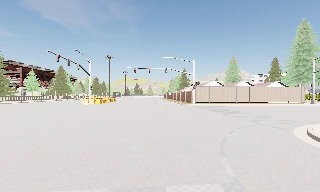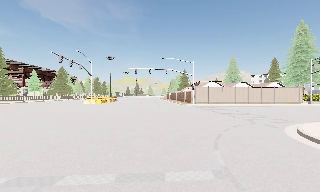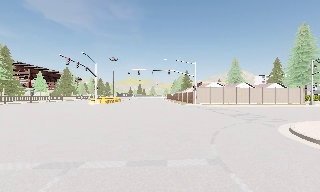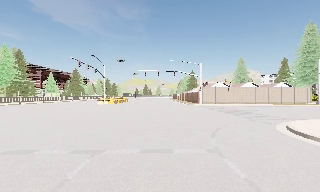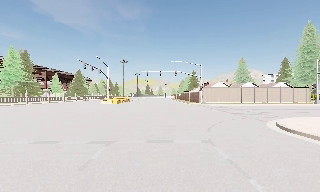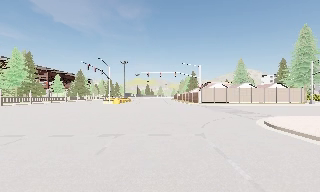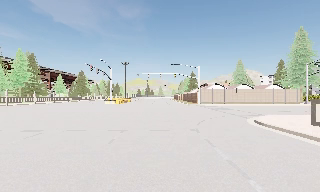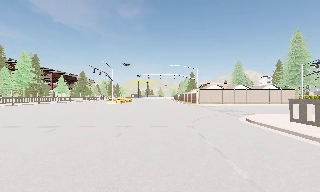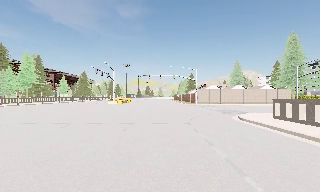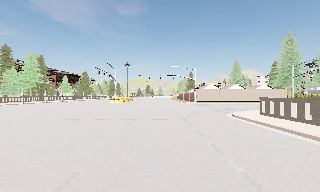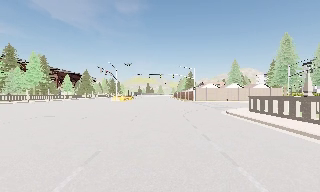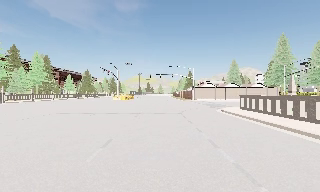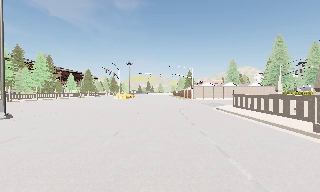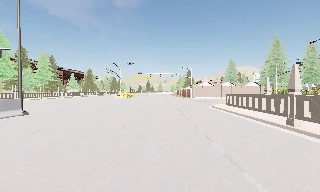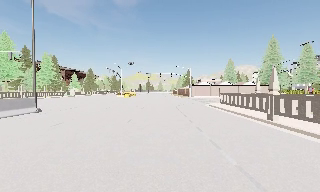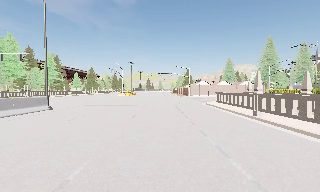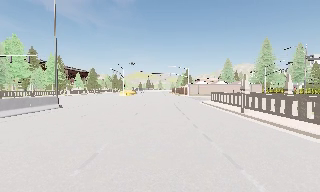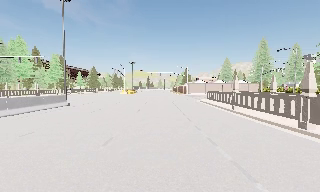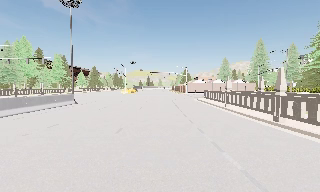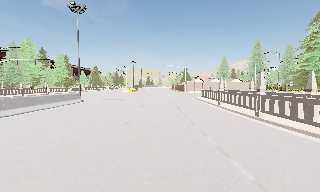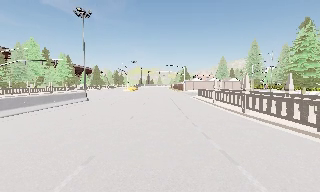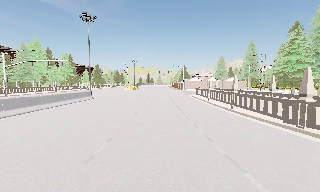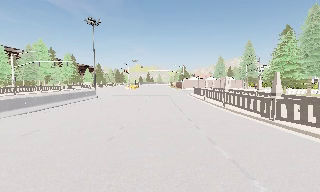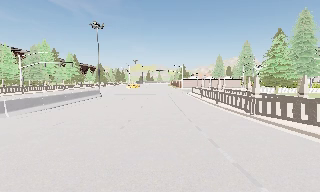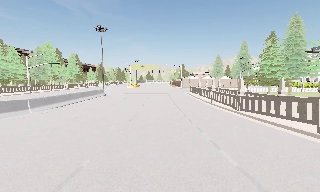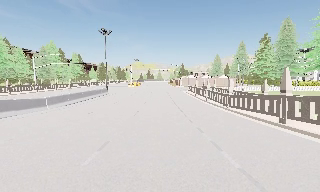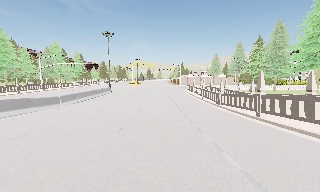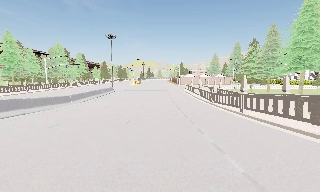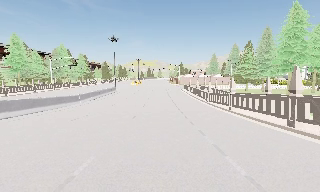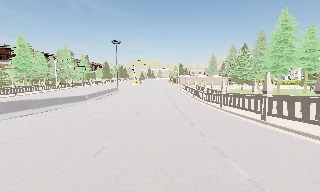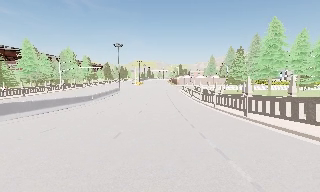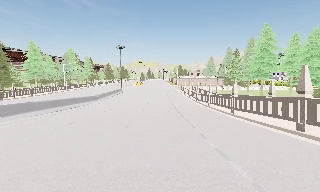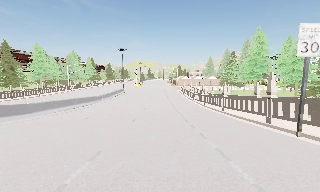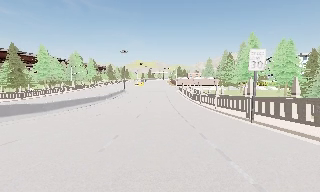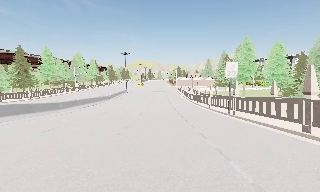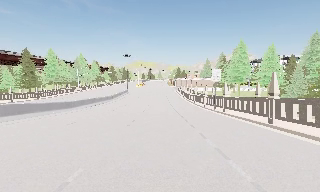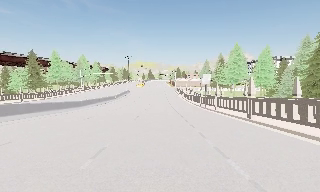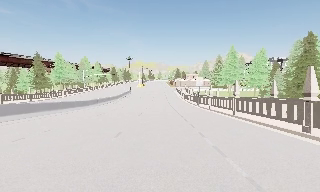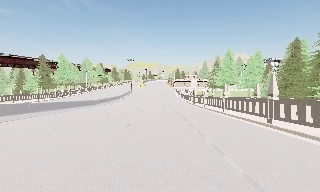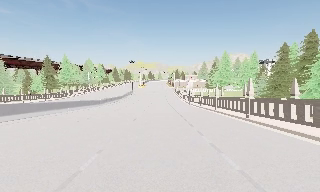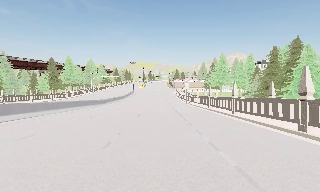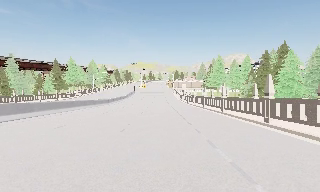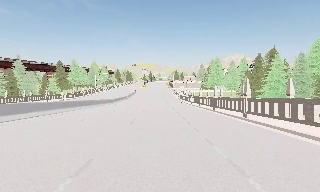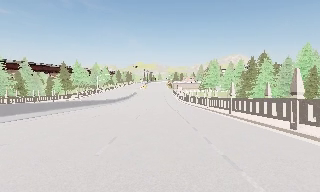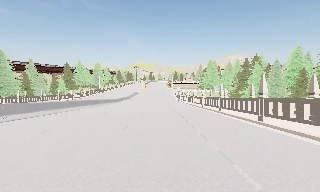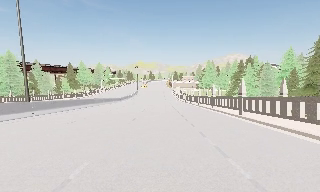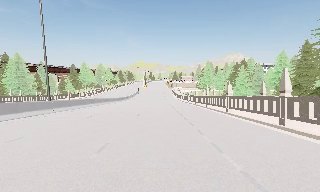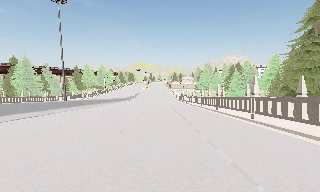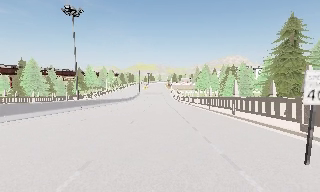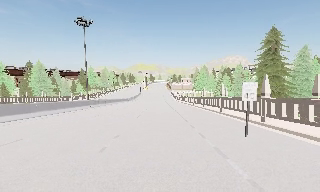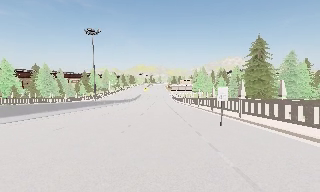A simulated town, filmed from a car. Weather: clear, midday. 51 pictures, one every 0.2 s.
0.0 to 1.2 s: The camera travels backward, about 5 m, so what stands in front gets smaller. It gains speed.
1.2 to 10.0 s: The camera travels backward, about 80 m, so what stands in front gets smaller. It gains speed.
The film runs backward here.
